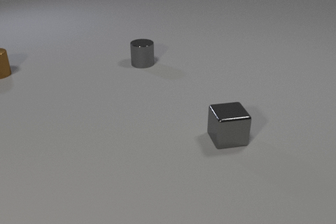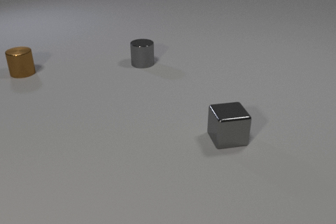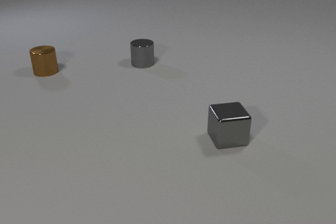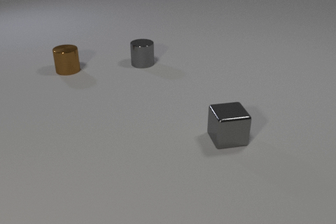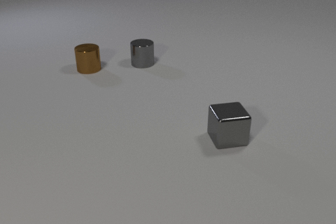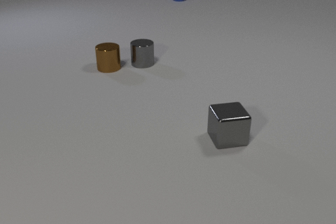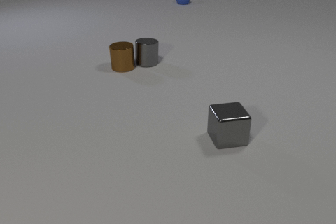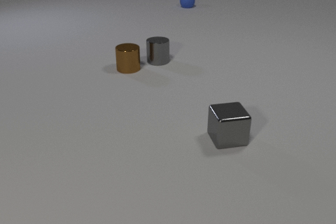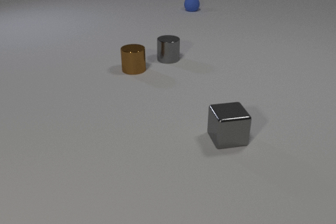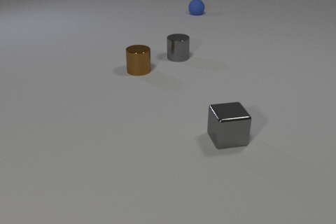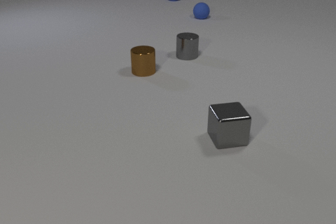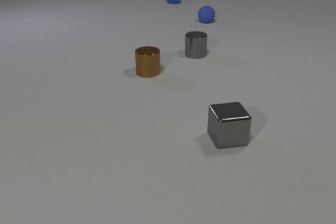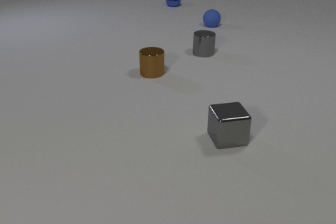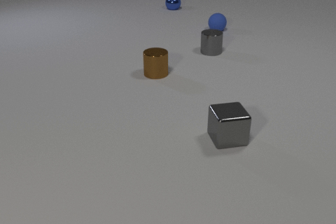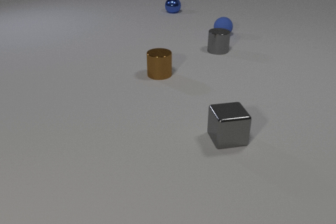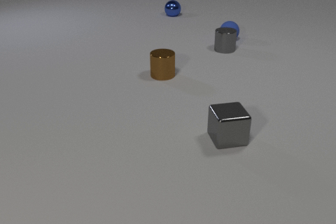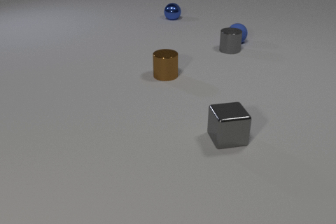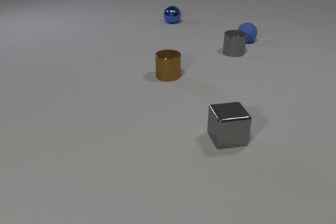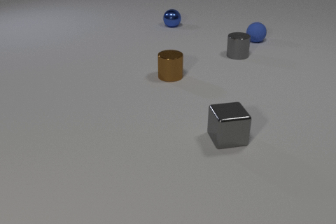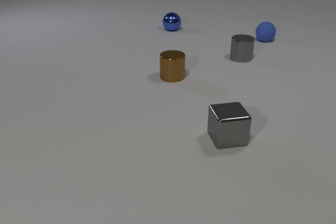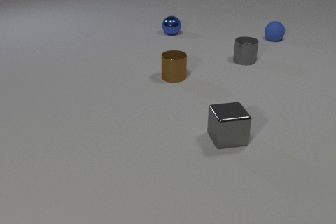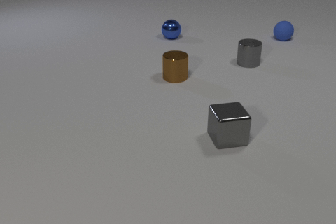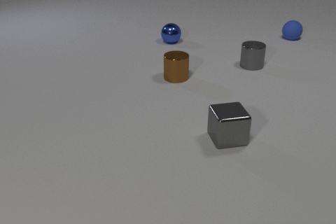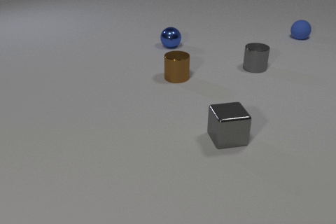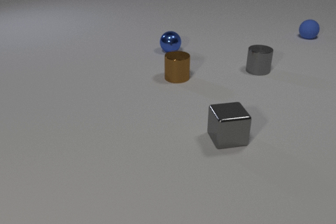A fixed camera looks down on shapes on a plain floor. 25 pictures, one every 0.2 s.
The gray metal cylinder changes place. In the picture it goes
to the right.
The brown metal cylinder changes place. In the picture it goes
to the right.
0.0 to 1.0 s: The brown metal cylinder slides to the right. The blue rubber sphere comes in at the top edge, rolls toward the camera.
1.0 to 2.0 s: The brown metal cylinder slides to the right. The gray metal cylinder slides to the right and away from the camera. The blue metal sphere comes in at the top edge, rolls toward the camera. The blue rubber sphere rolls toward the camera. The brown metal cylinder and the gray metal cylinder collide.
2.0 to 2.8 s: The brown metal cylinder slides to the right and toward the camera. The gray metal cylinder slides to the right and away from the camera. The blue metal sphere rolls toward the camera. The blue rubber sphere rolls toward the camera and to the right.
2.8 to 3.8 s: The brown metal cylinder slides to the right and toward the camera. The gray metal cylinder slides to the right and toward the camera. The blue metal sphere rolls toward the camera. The blue rubber sphere rolls to the right. The gray metal cylinder and the blue rubber sphere collide.
3.8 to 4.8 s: The gray metal cylinder slides toward the camera and to the right. The blue metal sphere rolls toward the camera. The blue rubber sphere rolls to the right and away from the camera.
How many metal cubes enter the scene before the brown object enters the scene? 0.
How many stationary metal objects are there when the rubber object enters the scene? 2.
What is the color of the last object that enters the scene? blue.
